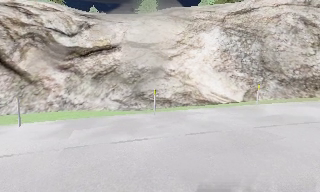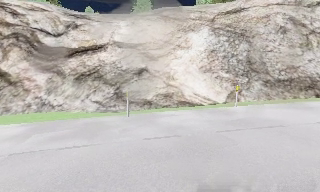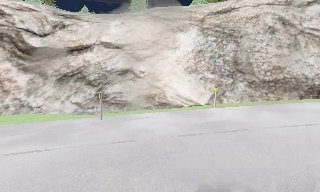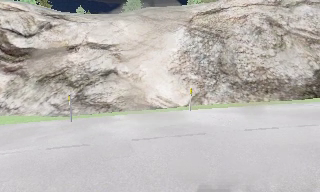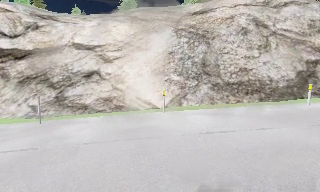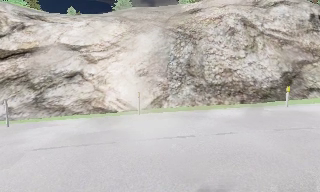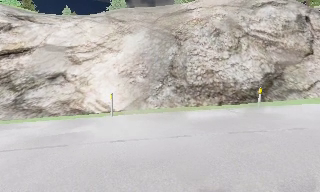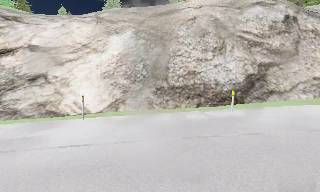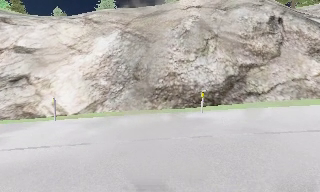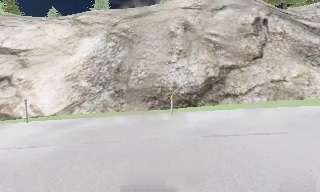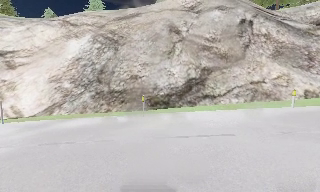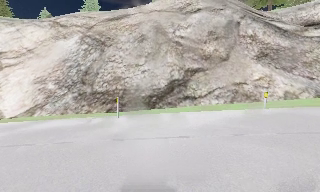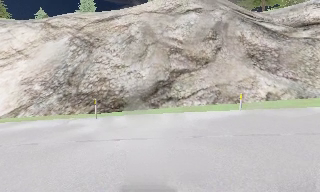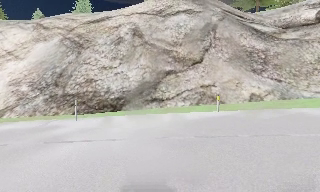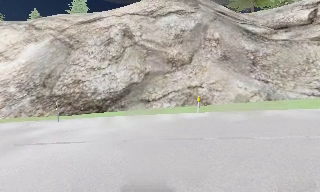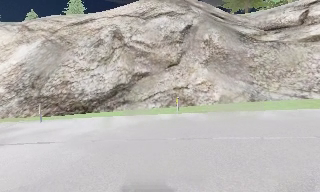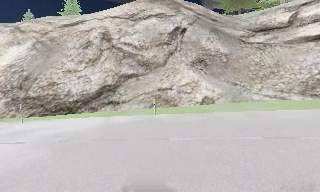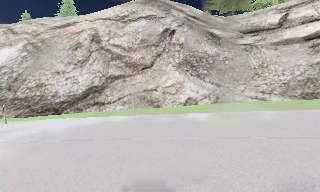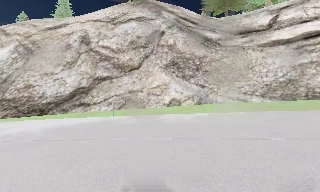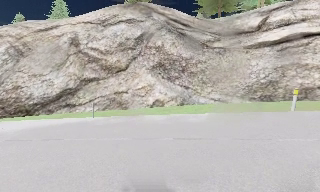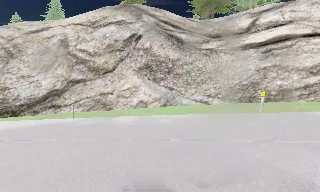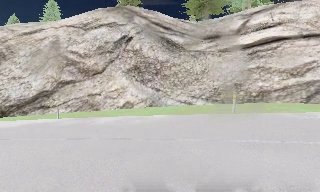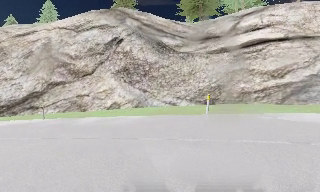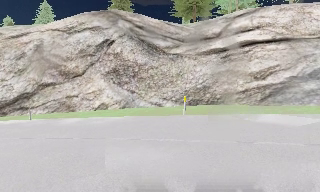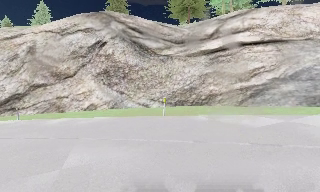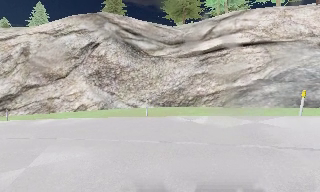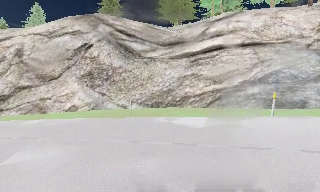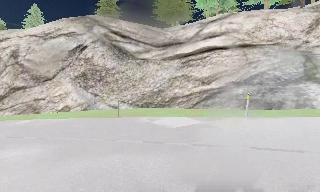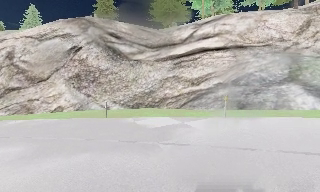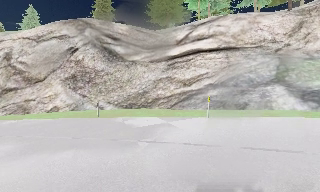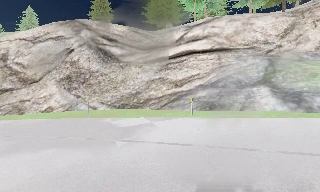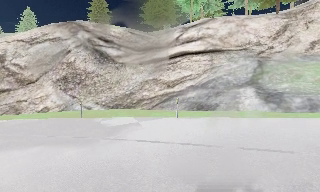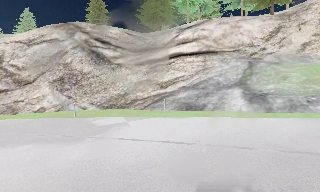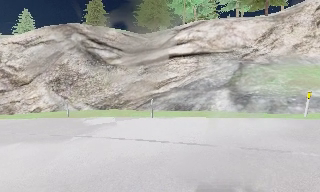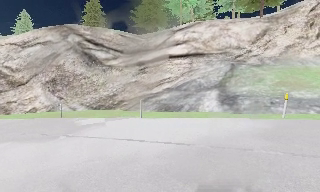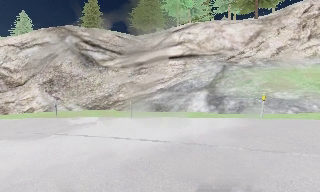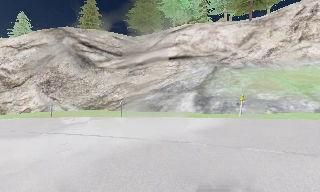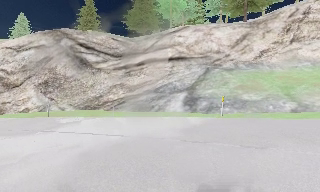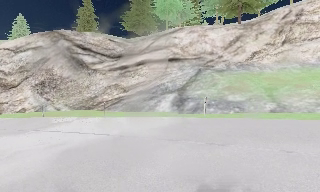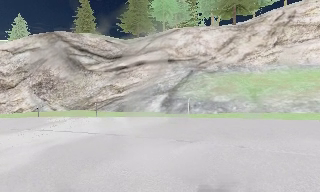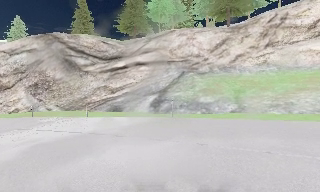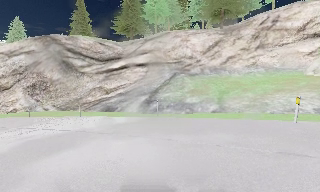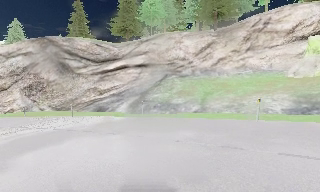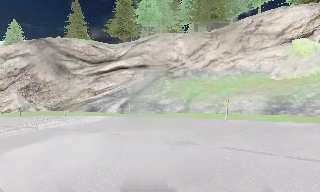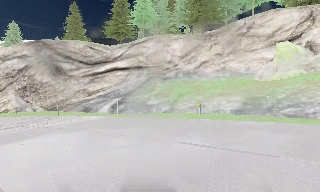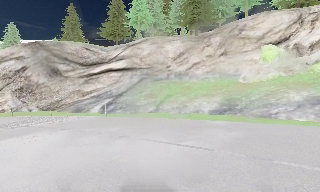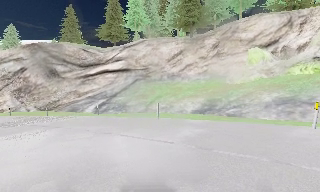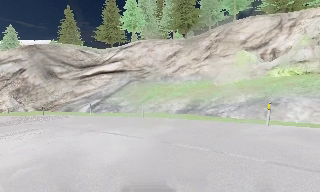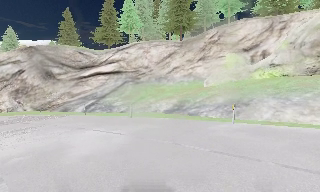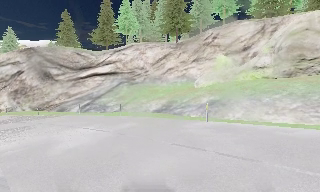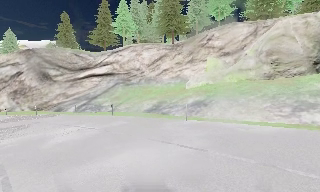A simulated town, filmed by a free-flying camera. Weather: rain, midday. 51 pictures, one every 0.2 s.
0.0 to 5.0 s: The camera travels to its right, about 30 m, so close, fixed things drift to the left.
5.0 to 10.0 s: The camera travels to its right and backward, about 25 m, so close, fixed things drift to the left.
The film runs forward here.
